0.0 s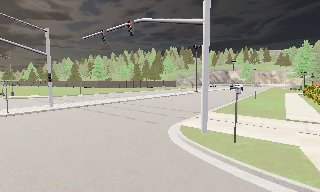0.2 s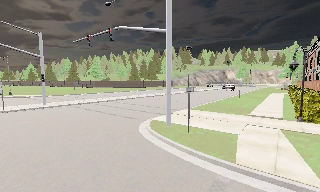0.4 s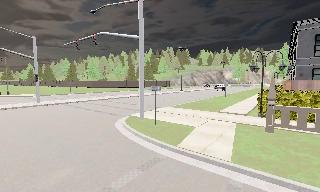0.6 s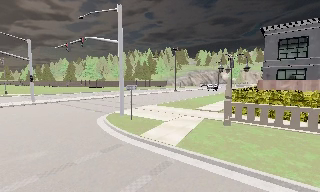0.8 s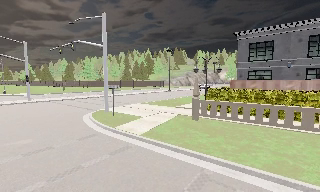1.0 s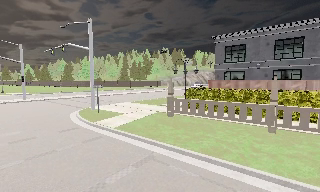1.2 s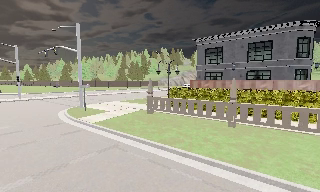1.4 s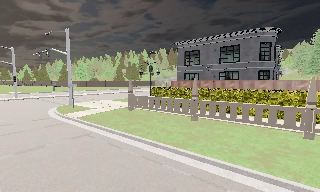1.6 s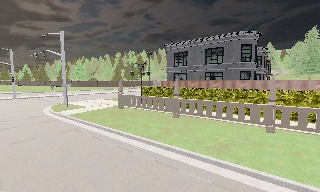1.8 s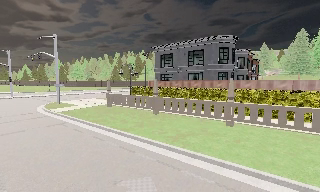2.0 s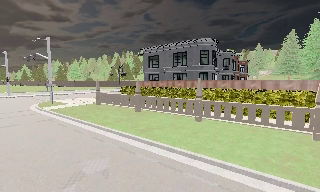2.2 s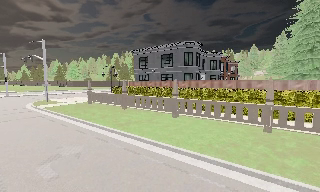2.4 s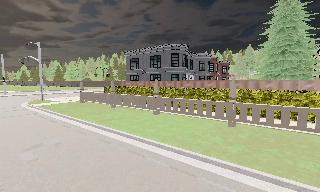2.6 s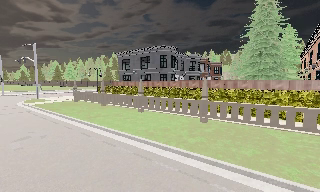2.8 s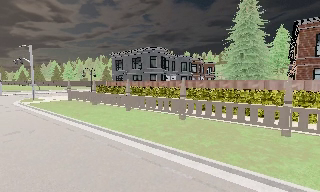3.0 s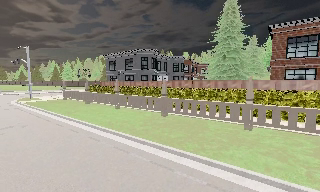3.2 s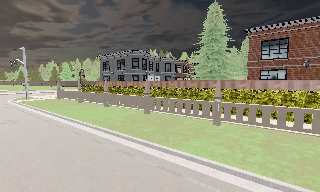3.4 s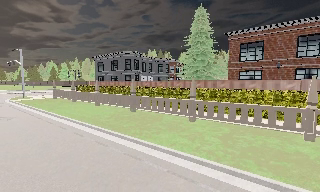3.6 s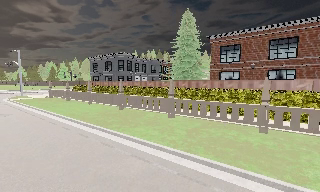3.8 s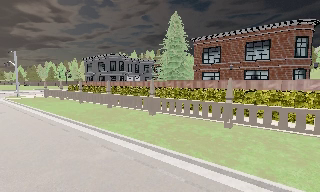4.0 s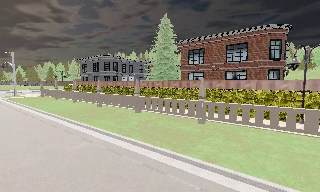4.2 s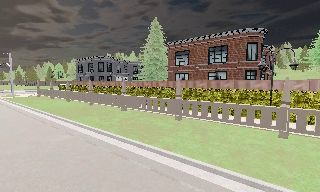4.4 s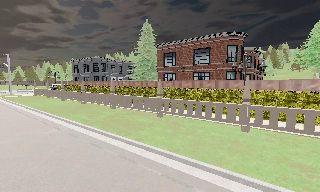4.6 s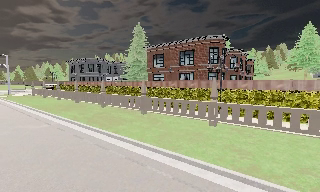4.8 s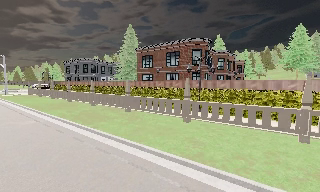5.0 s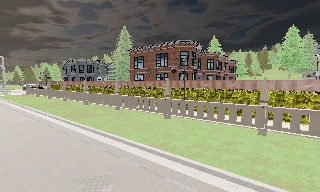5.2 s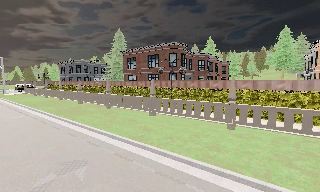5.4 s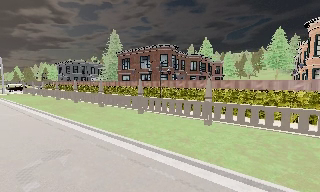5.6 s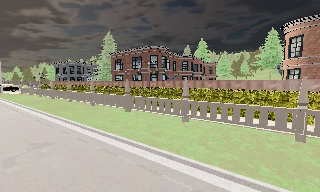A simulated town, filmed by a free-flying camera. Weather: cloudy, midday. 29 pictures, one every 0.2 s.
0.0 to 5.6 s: The camera travels to its right and backward, about 50 m, so close, fixed things drift to the left.
The film runs backward here.
